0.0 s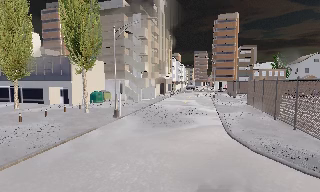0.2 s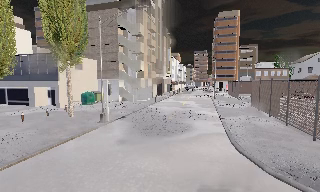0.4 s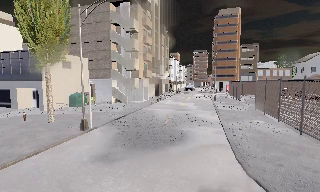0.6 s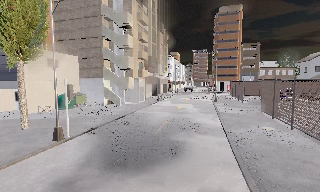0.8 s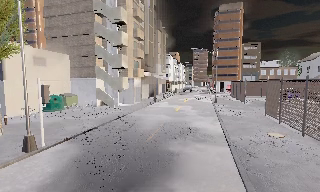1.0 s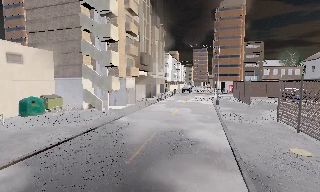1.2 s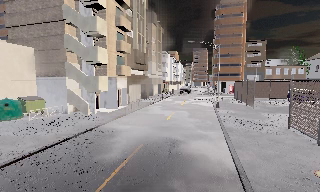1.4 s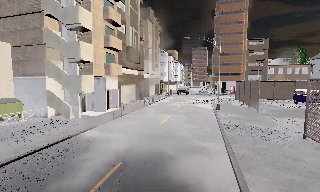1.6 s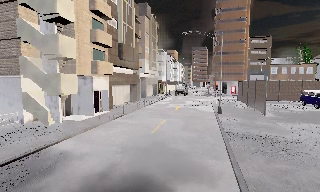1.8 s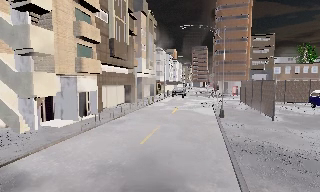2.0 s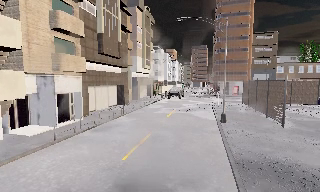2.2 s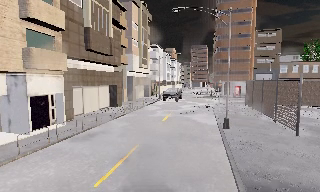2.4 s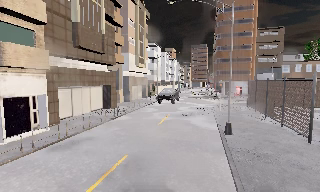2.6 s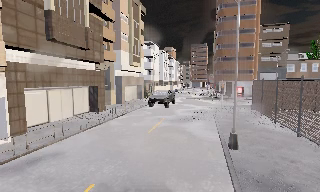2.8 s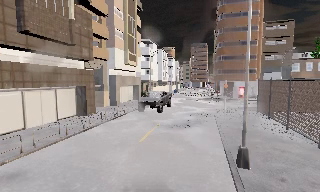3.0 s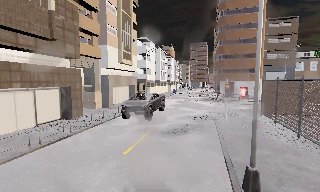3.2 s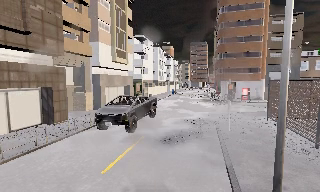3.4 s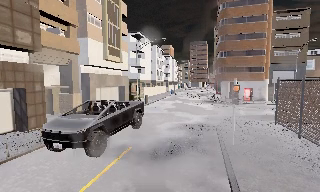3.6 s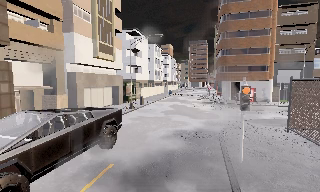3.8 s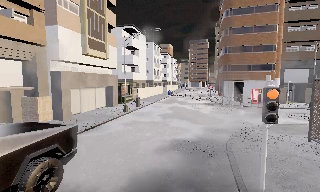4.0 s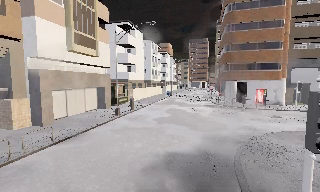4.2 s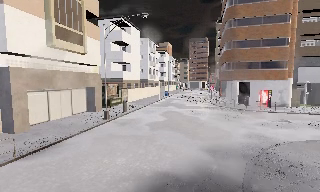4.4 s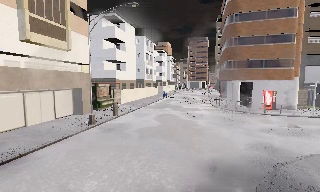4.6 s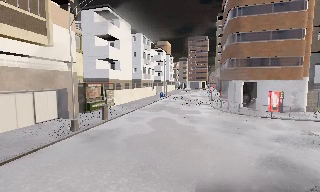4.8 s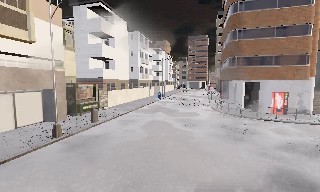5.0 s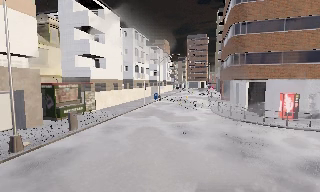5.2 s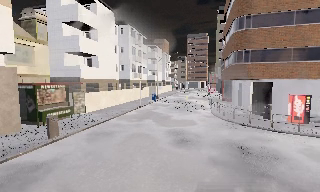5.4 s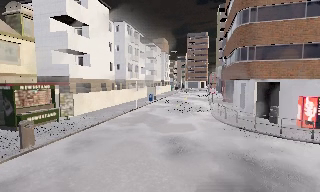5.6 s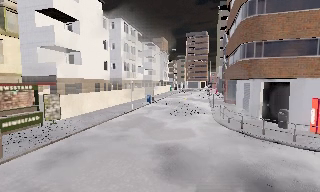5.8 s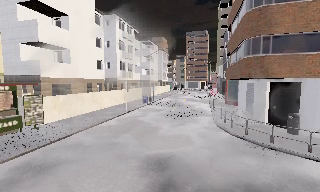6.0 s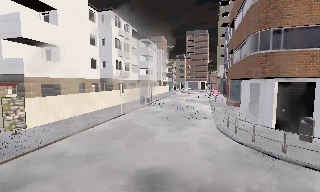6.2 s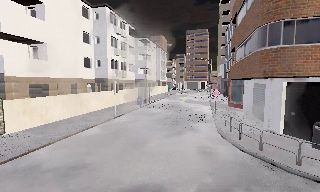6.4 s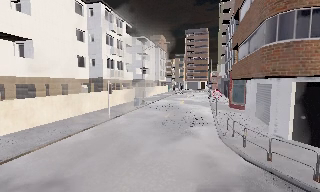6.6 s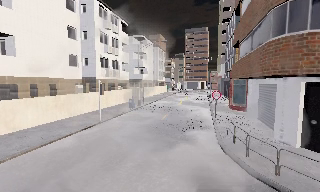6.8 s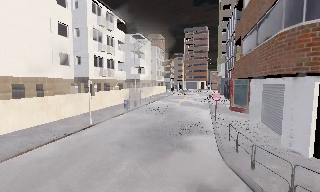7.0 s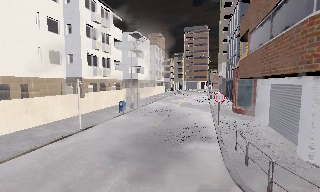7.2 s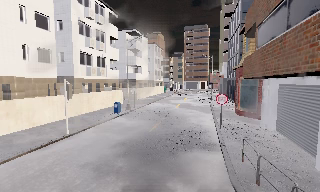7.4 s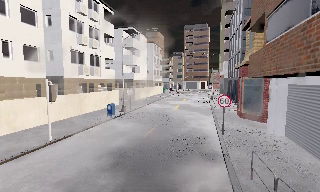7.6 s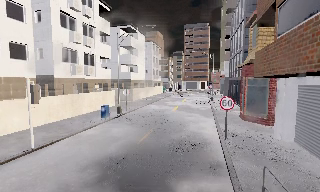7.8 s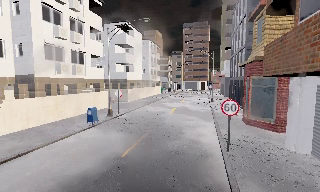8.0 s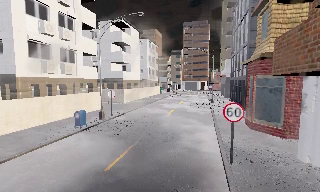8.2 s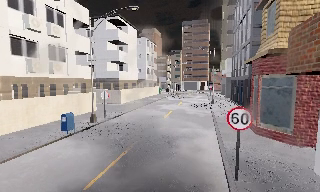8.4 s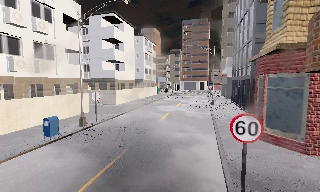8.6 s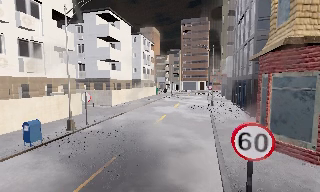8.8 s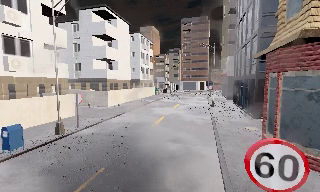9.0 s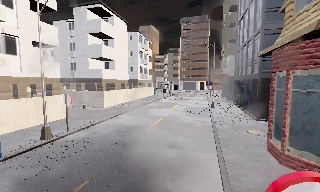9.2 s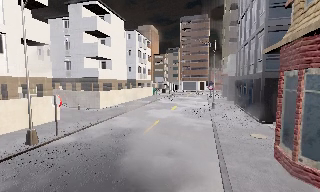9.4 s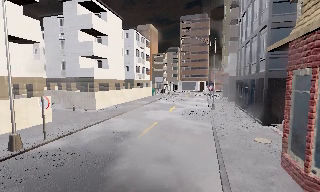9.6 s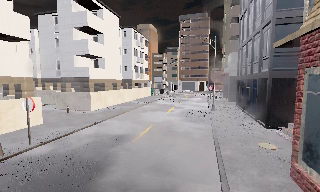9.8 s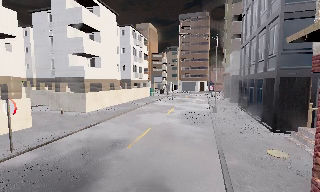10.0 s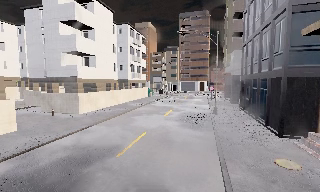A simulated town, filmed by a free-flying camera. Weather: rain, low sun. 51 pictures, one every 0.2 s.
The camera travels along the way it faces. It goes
forward.
0.0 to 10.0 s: The camera travels forward, about 65 m, so what stands in front looms larger. It loses speed.
The film runs forward here.
